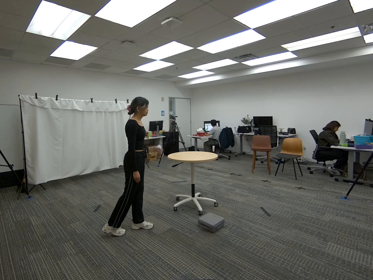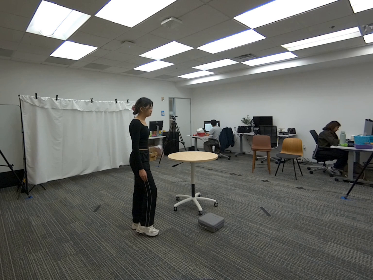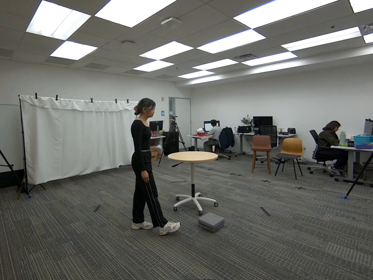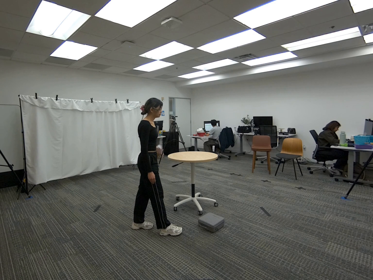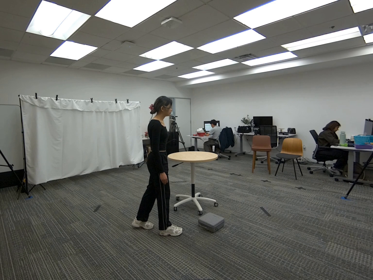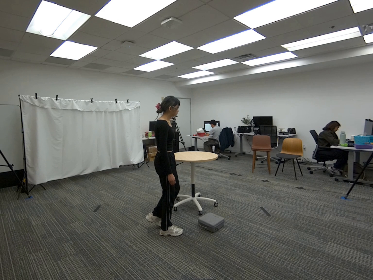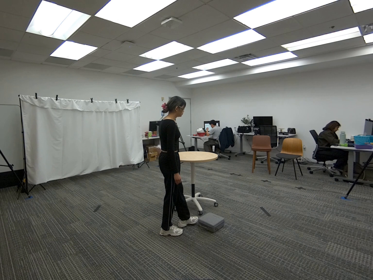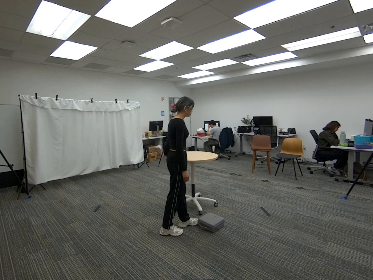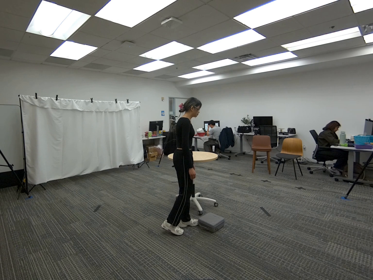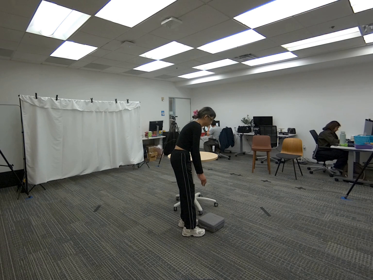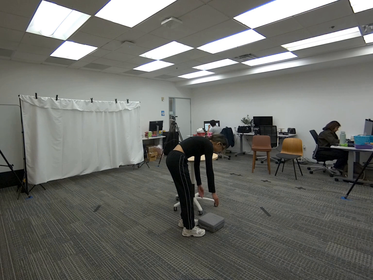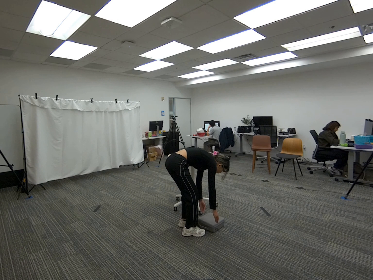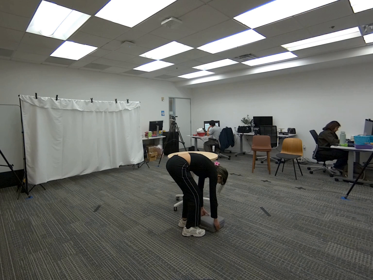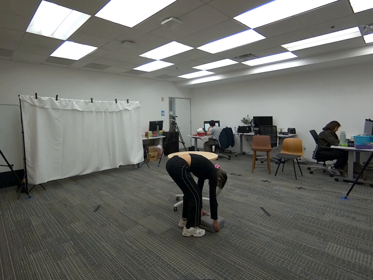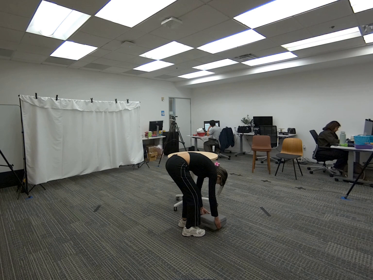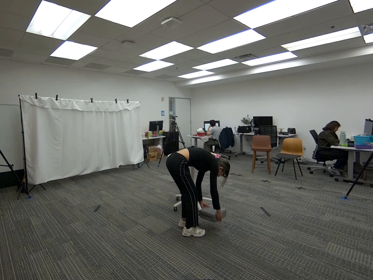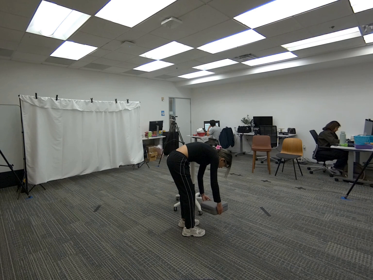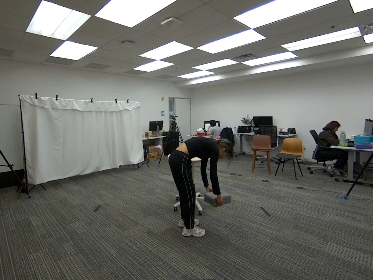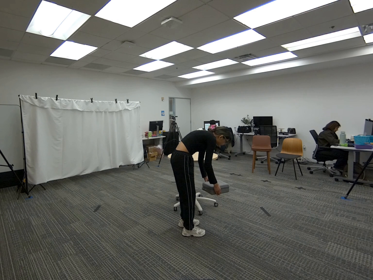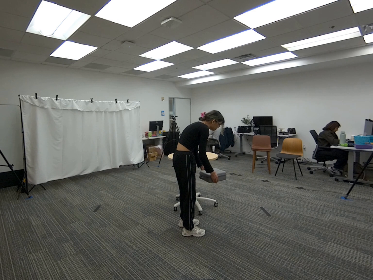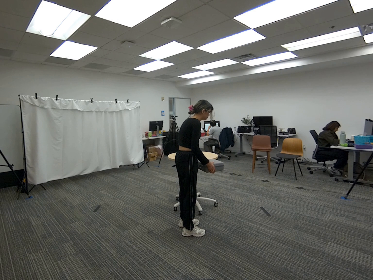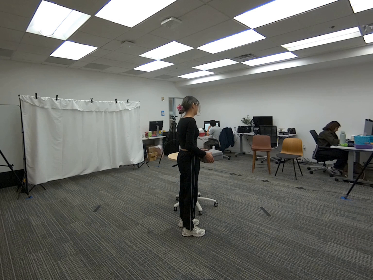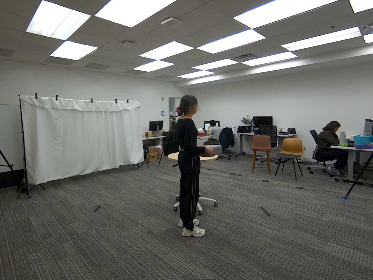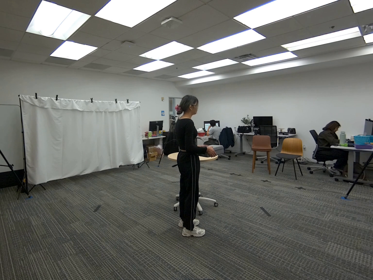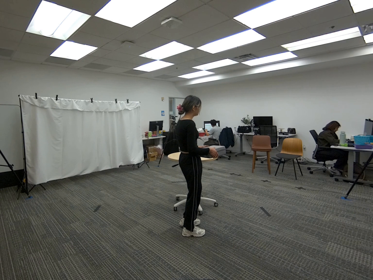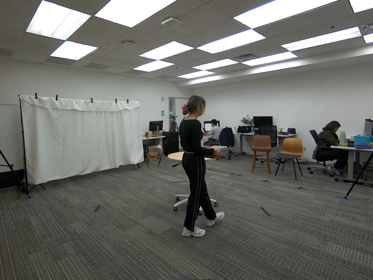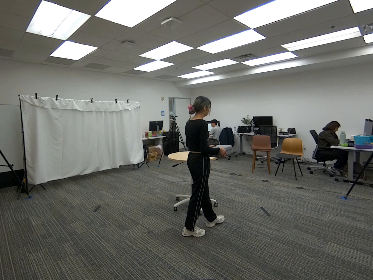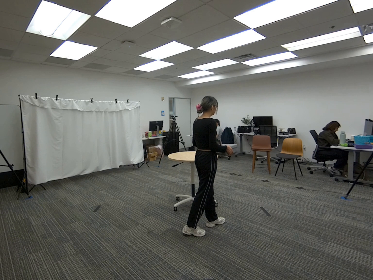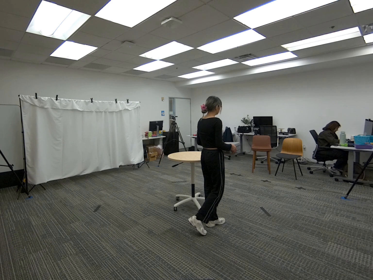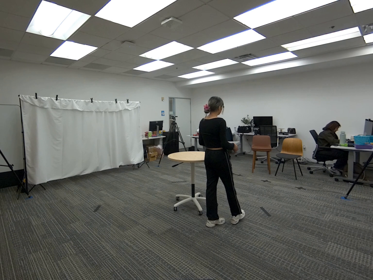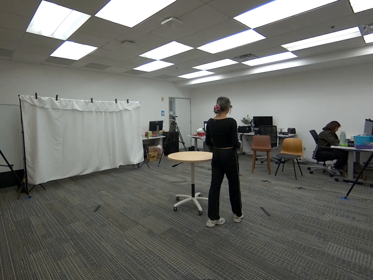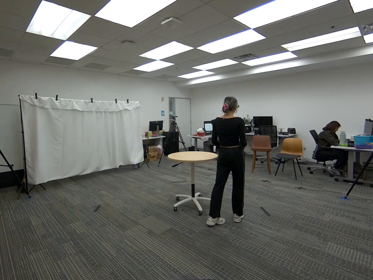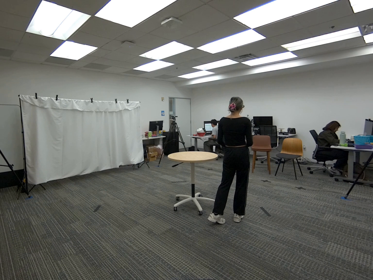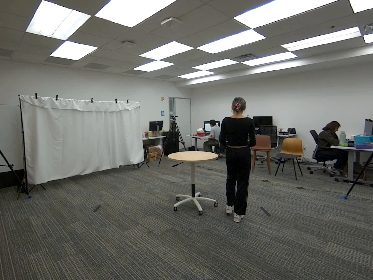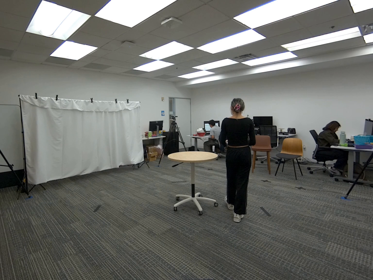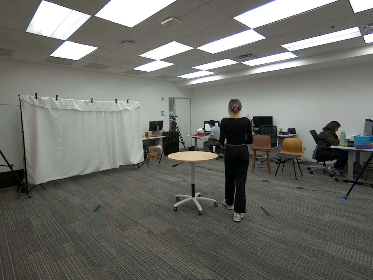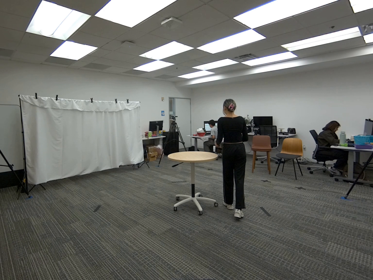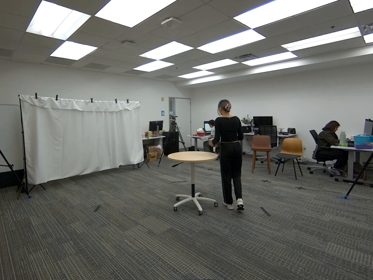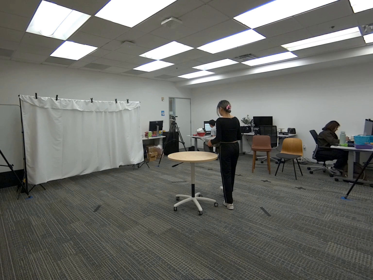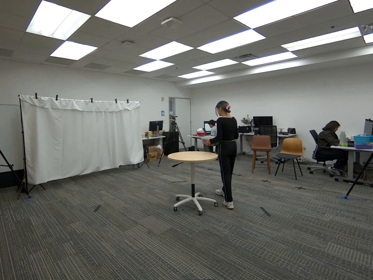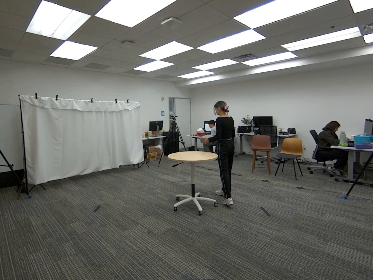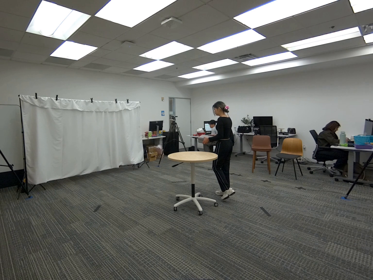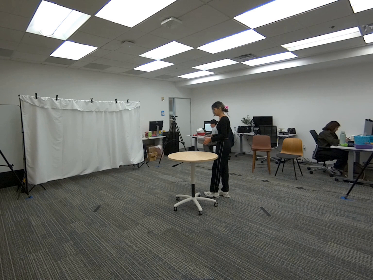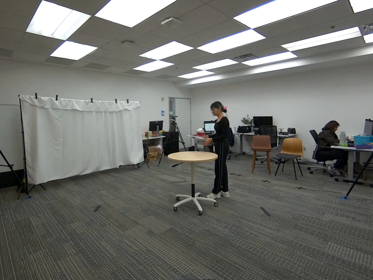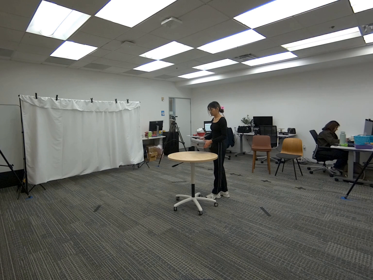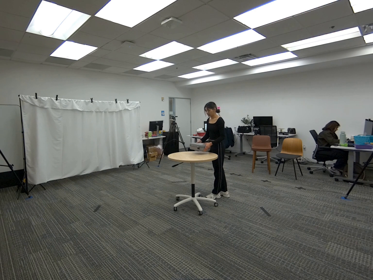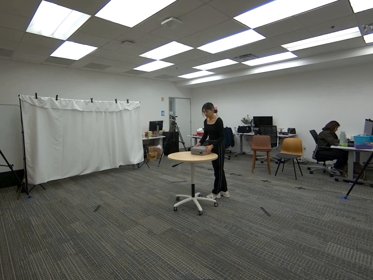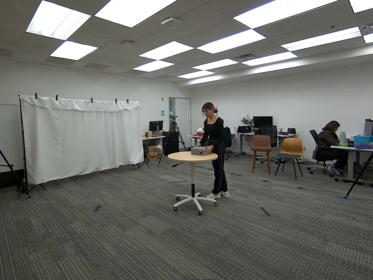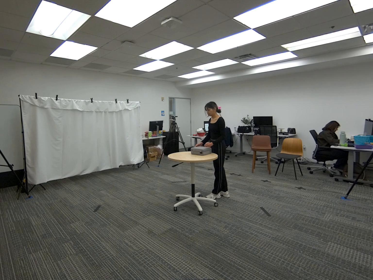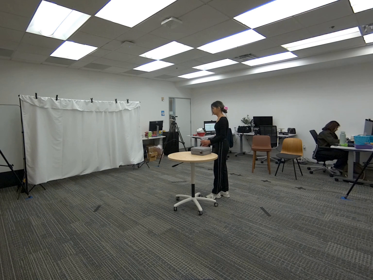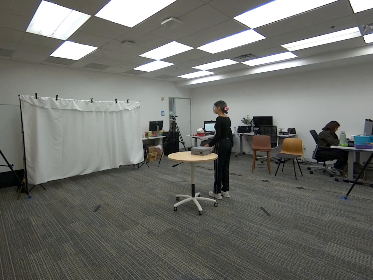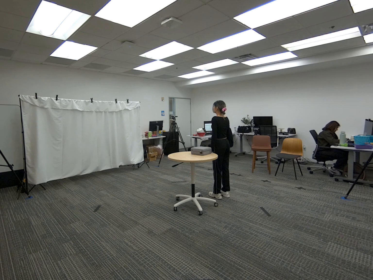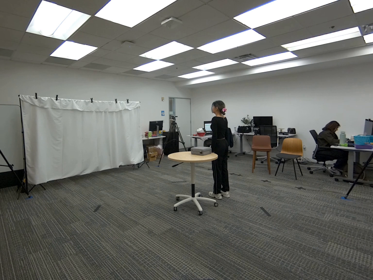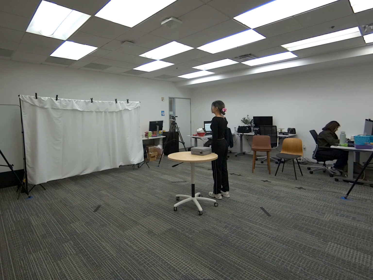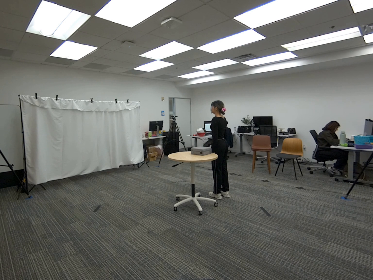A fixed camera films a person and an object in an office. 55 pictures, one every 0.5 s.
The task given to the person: Walk over to the gray case and pick up the case from the base on the ground and walk within the bounding area and place the case on the round table.
